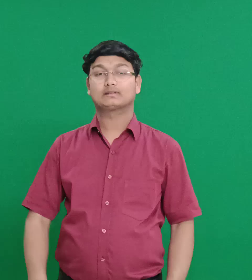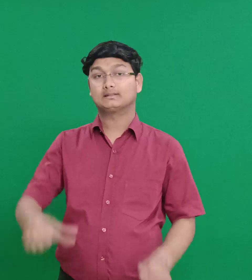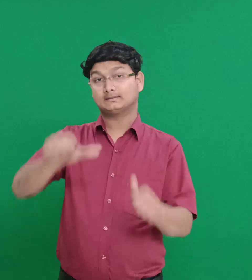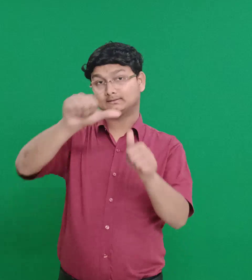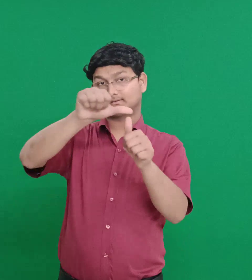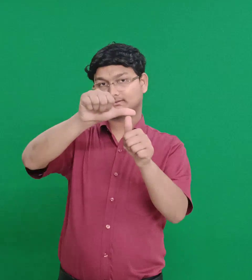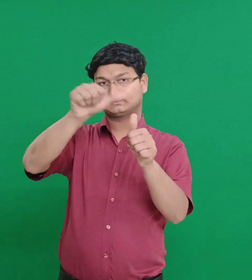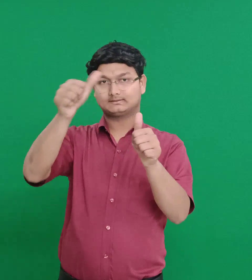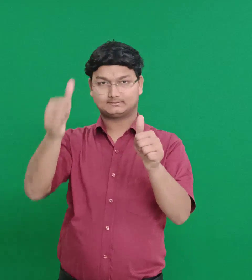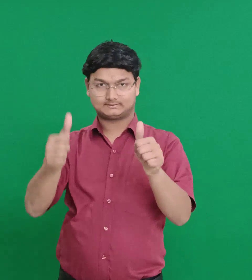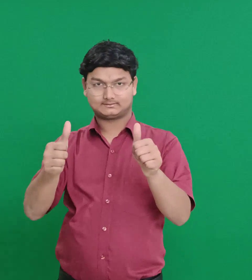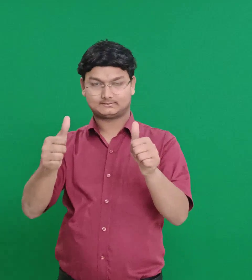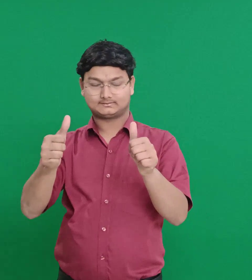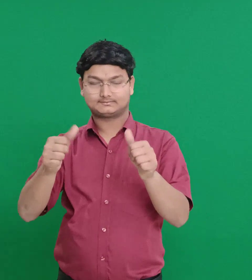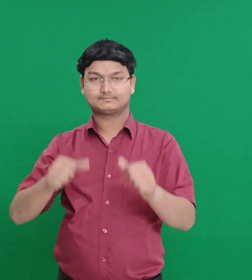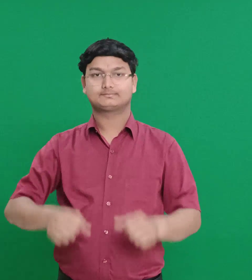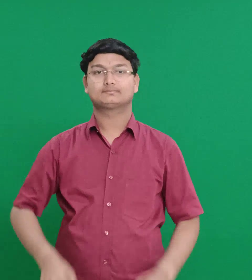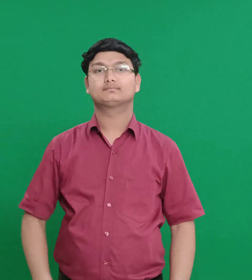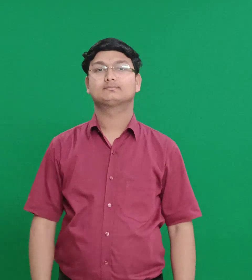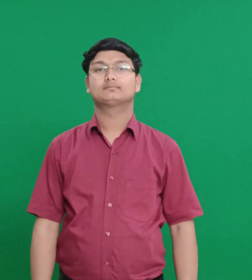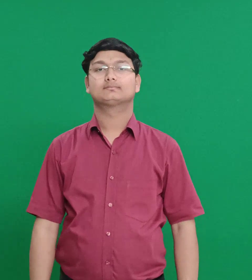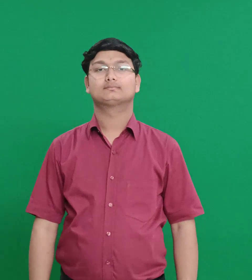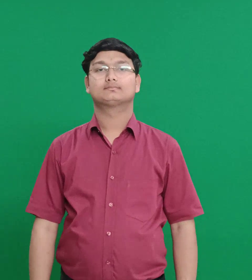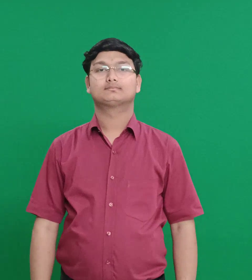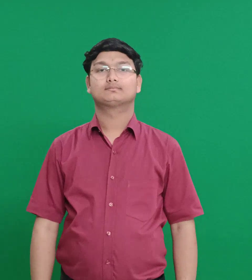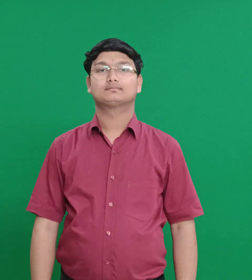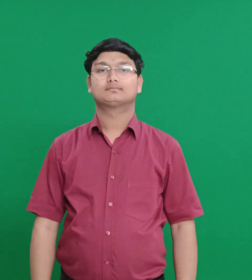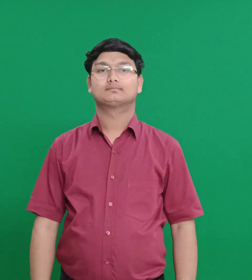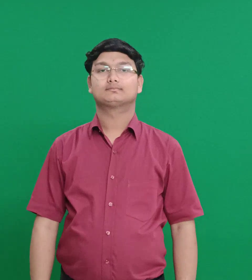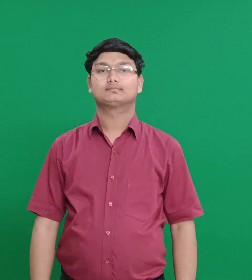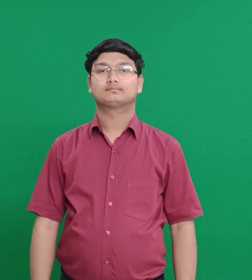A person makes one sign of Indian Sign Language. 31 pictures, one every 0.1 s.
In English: adullam
